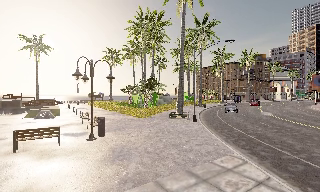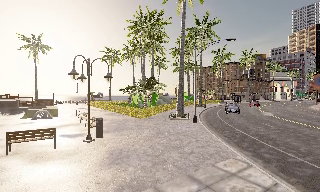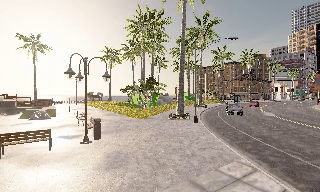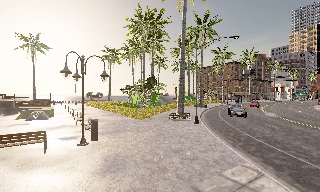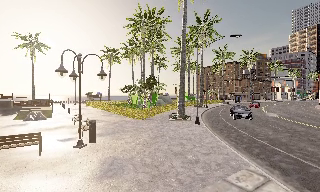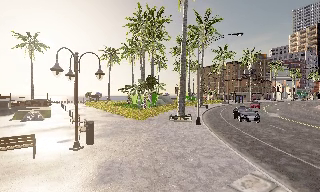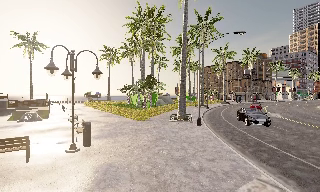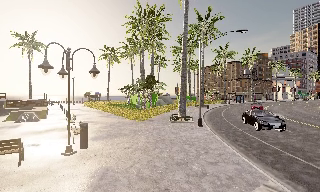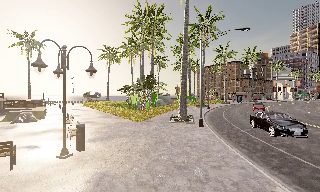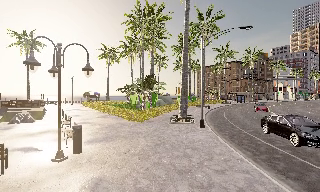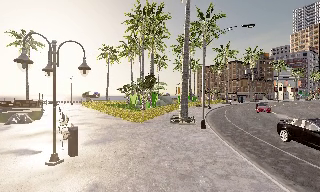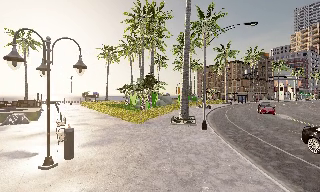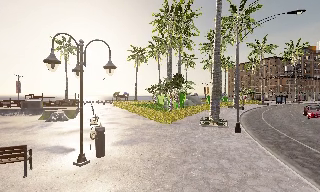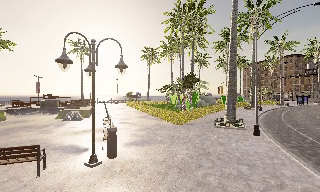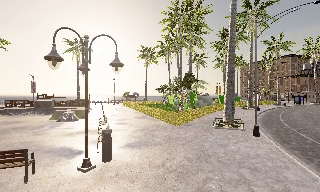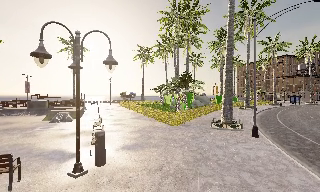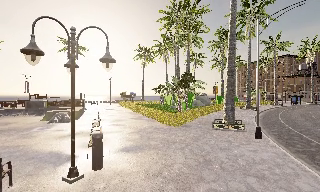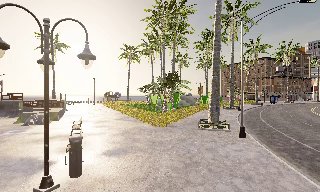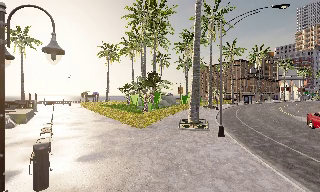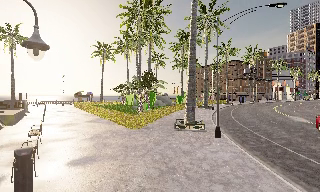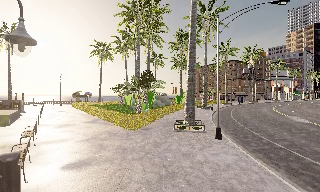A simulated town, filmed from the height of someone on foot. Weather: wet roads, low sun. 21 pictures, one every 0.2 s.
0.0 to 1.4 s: The camera travels forward, about 2.5 m, so what stands in front looms larger.
1.4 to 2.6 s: The camera swings to its left by about 15 degrees, and the scene slides to the right. It travels forward, about 2 m, so what stands in front looms larger.
2.6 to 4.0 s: The scene slides to the left, as the camera pans about 15 degrees to its right. It travels forward, about 2 m, so what stands in front looms larger.
The film runs forward here.
